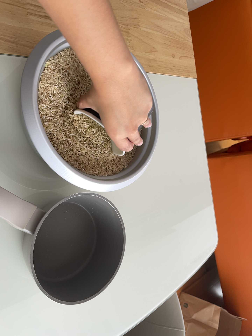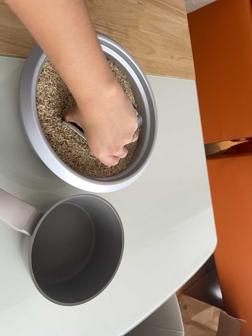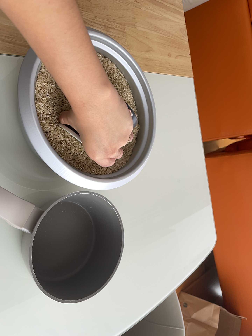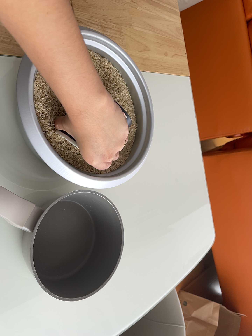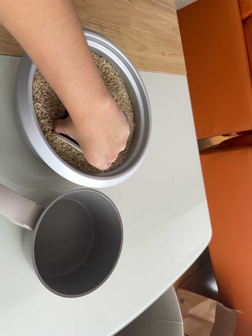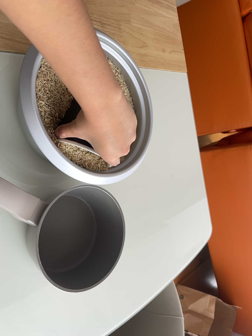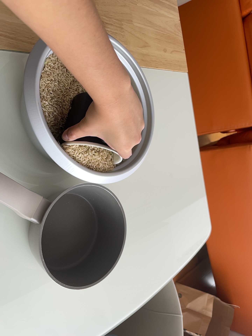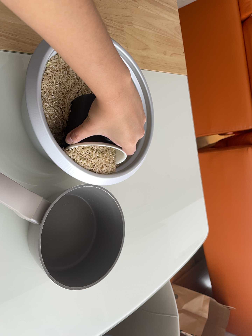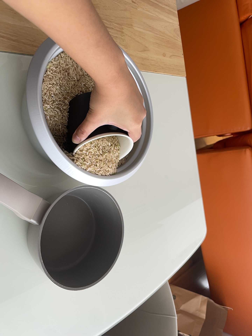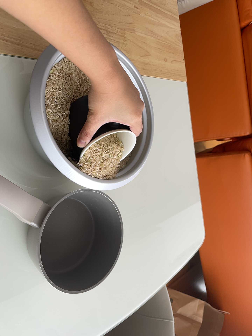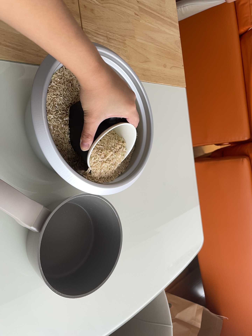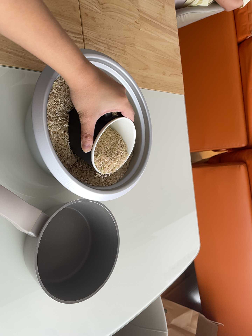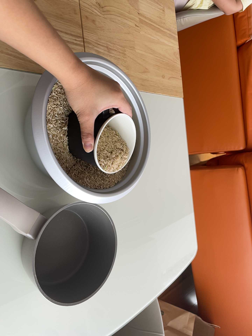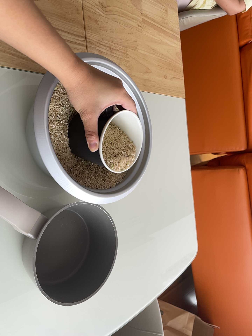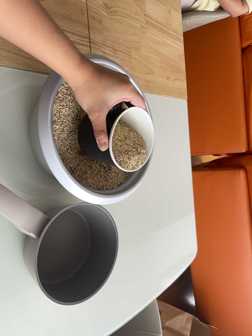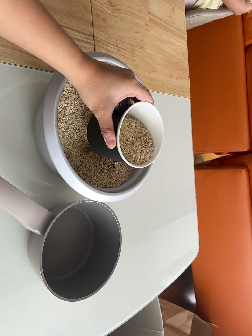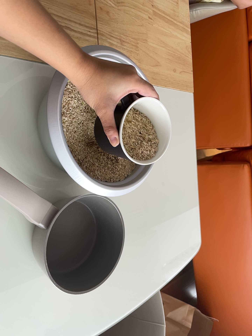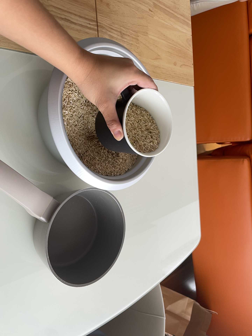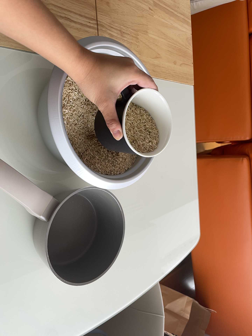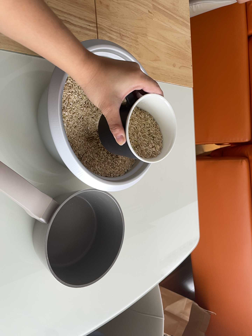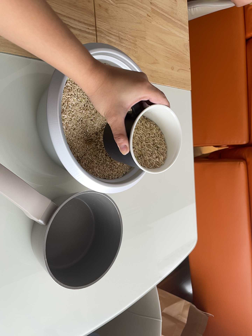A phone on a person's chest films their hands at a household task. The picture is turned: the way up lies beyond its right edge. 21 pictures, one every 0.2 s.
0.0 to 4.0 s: The camera travels backward, about 7 cm, so what stands in front gets smaller.
The film runs forward here.
